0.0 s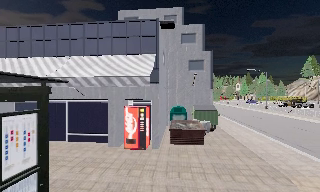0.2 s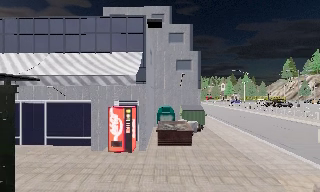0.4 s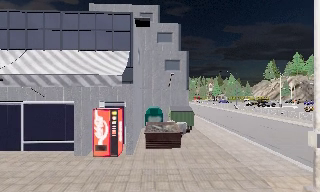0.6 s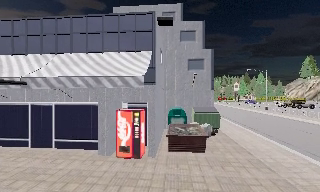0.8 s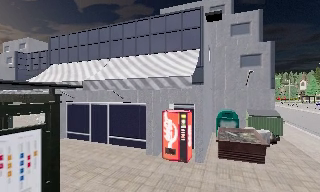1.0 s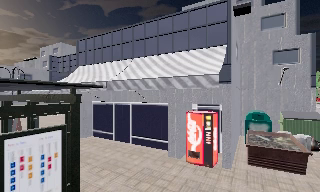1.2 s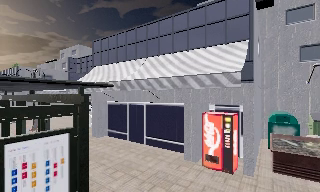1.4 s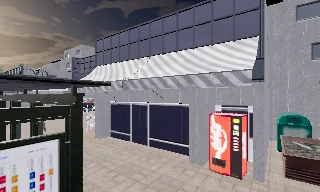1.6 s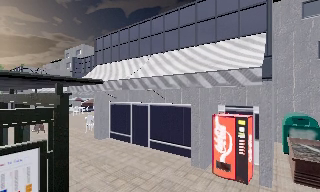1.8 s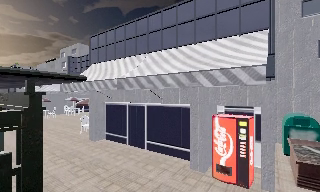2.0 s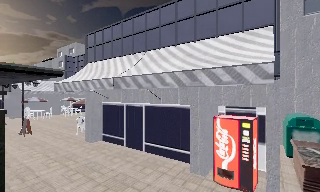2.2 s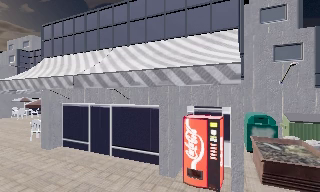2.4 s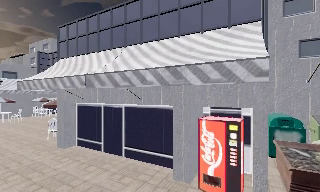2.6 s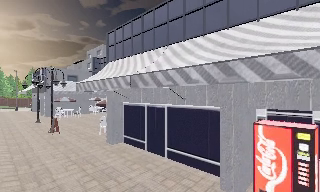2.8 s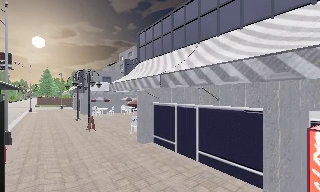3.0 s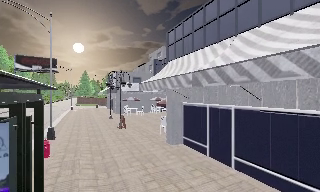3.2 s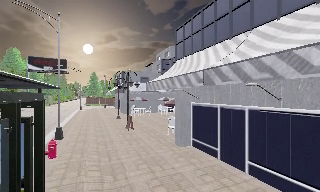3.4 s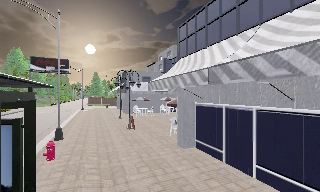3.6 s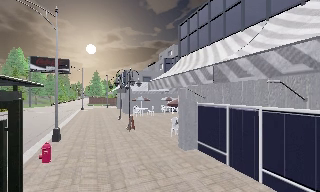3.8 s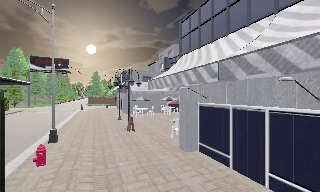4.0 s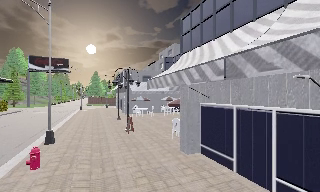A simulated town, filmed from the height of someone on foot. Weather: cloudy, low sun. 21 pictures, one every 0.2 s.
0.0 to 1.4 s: The camera swings to its left by about 30 degrees, and the scene slides to the right. It travels forward, about 2 m, so what stands in front looms larger.
1.4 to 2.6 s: The camera travels forward, about 1.5 m, so what stands in front looms larger.
2.6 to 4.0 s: The camera pans to its left, which is counterclockwise from overhead, by about 25 degrees. It travels forward, about 2 m, so what stands in front looms larger.
The film runs forward here.
